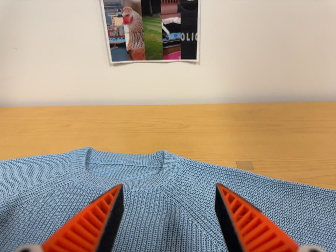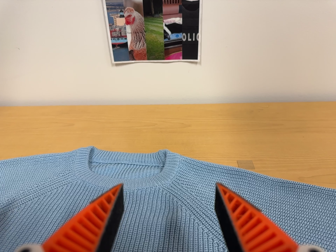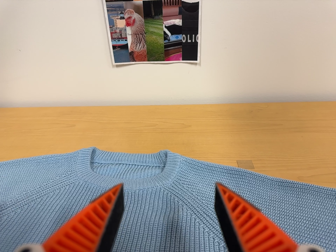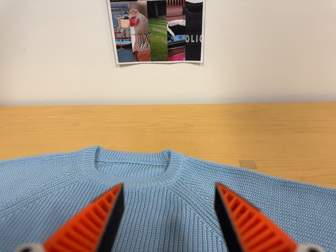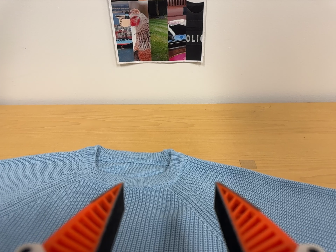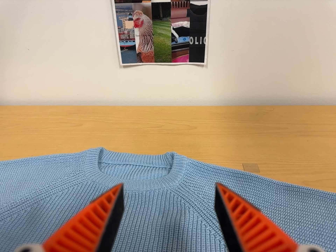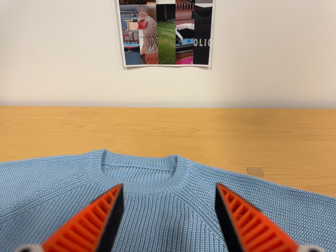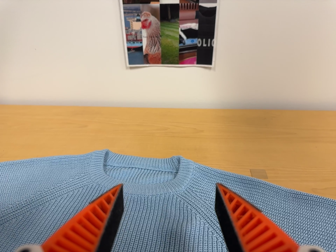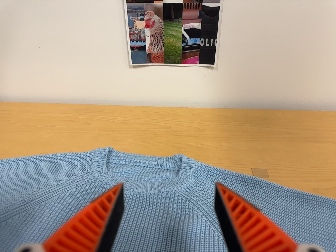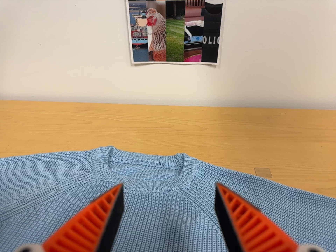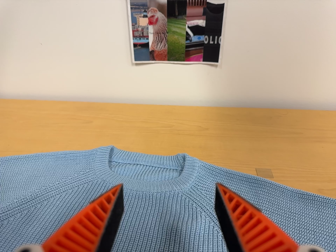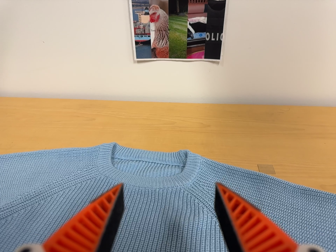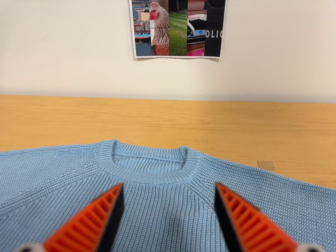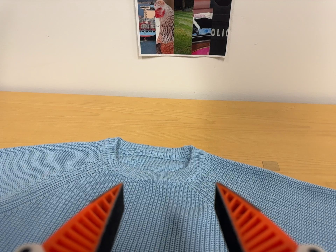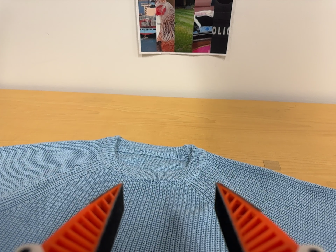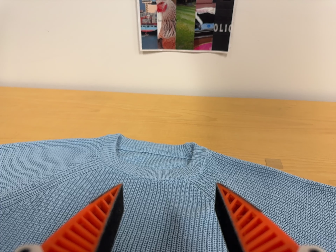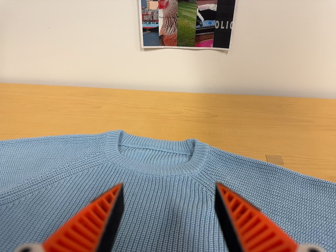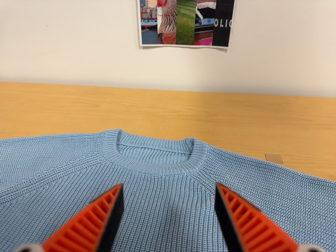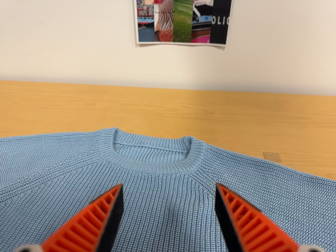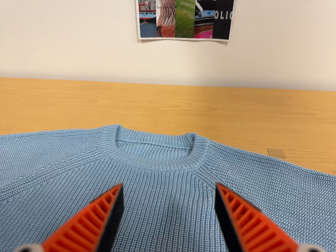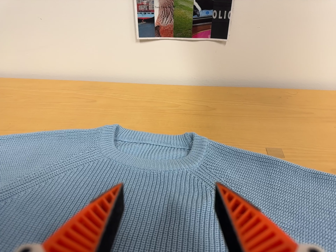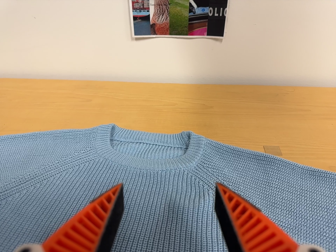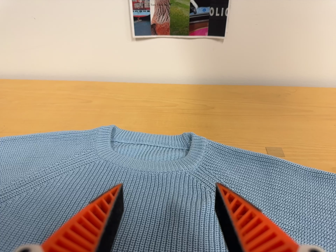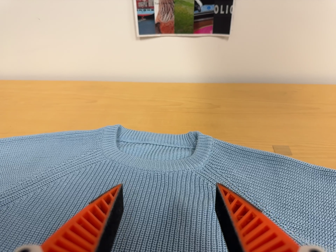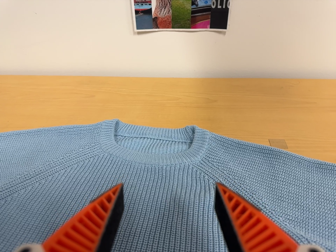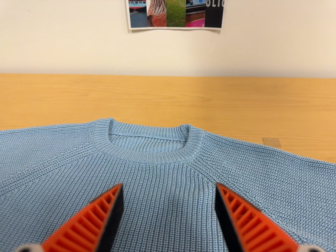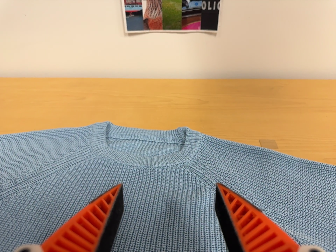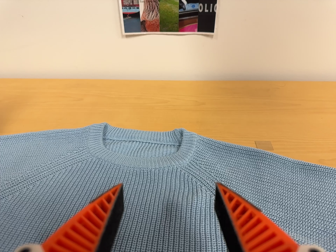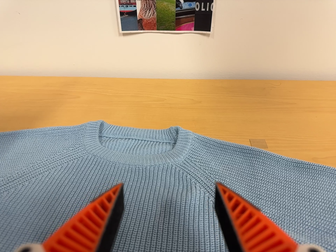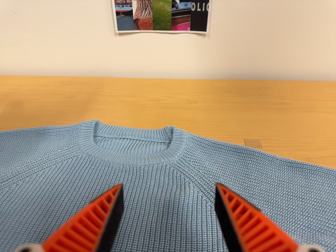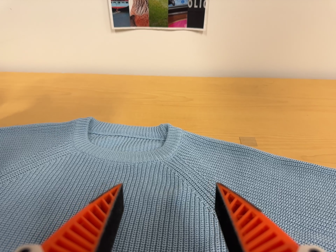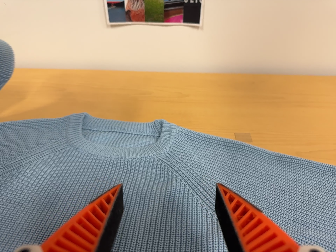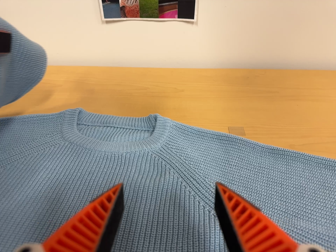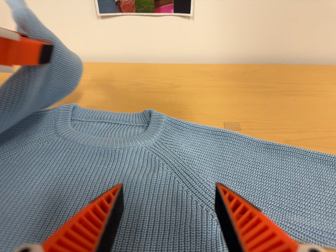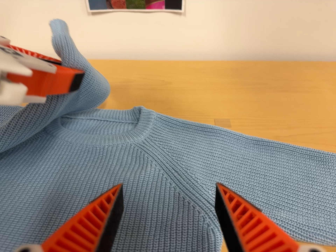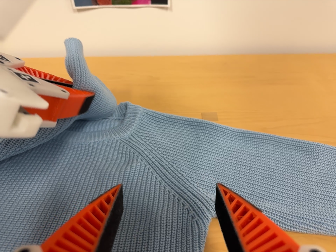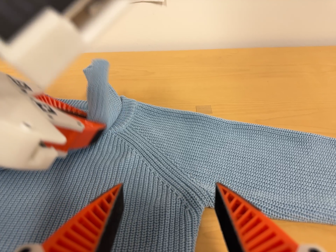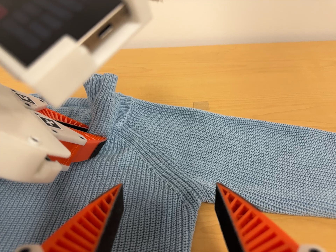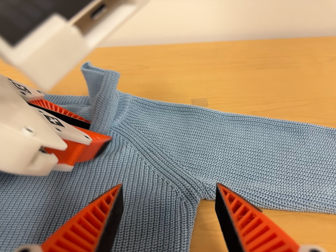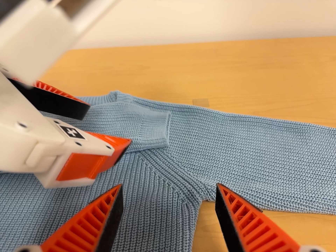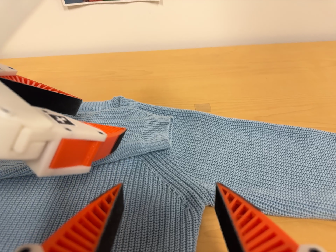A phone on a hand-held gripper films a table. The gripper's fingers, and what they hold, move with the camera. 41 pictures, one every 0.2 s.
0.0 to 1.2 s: The camera shifts only a little, or ends up much as it began.
1.2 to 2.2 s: The camera keeps its place and its aim.
2.2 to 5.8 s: The camera shifts only a little, or ends up much as it began.
5.8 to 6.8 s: The camera travels to its right, about 5 cm, so close, fixed things drift to the left.
6.8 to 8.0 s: The camera shifts only a little, or ends up much as it began.
The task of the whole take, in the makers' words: left arm across.
The film runs forward here.
